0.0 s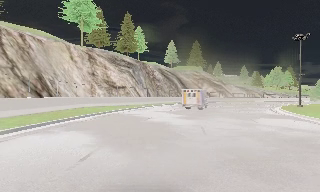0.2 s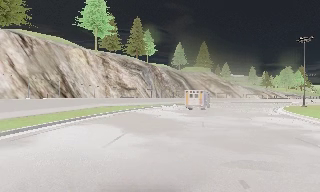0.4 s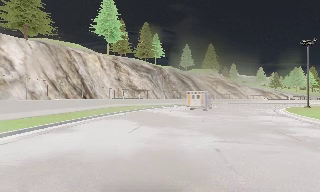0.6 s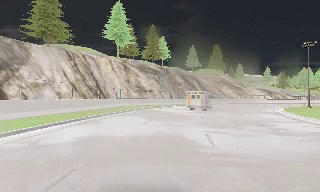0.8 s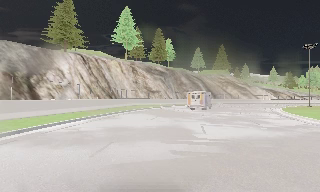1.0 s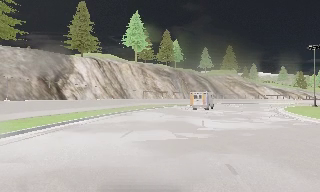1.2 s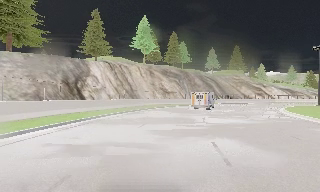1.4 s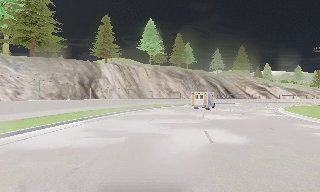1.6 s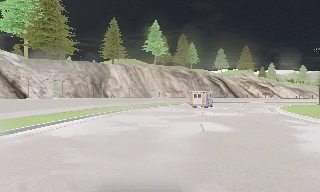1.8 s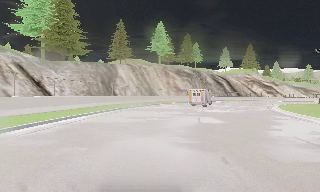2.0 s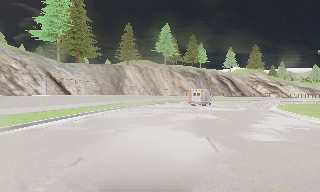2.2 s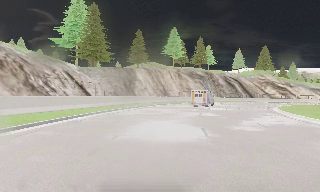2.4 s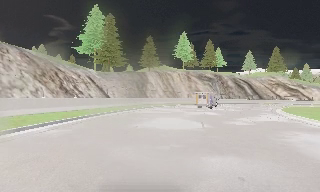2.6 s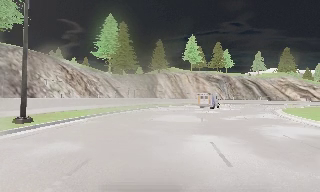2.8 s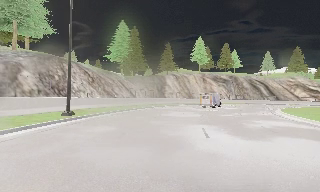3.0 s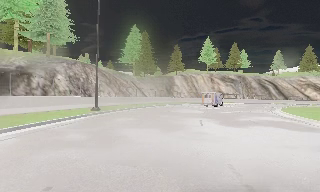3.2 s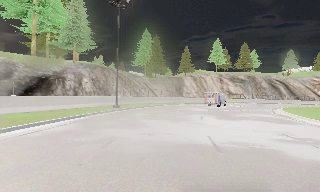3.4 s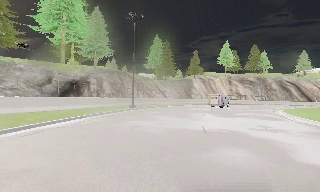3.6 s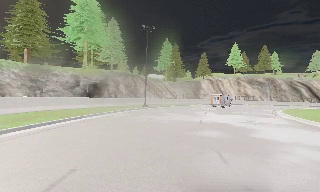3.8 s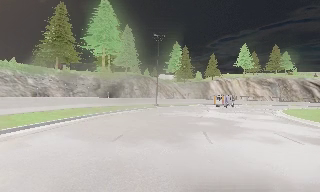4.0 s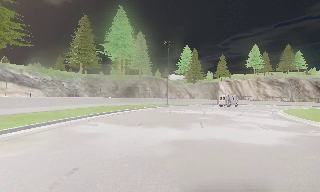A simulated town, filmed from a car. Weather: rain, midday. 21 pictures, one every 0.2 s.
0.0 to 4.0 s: The camera pans to its left, which is counterclockwise from overhead, by about 60 degrees. It travels backward, about 50 m.
The film runs backward here.
